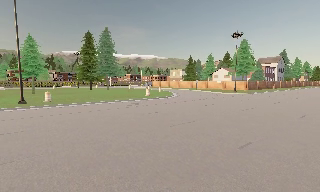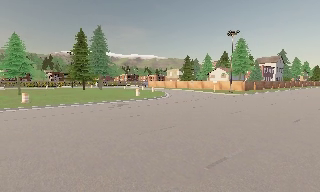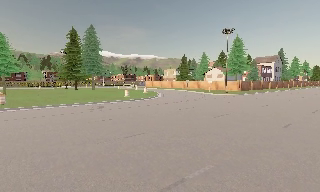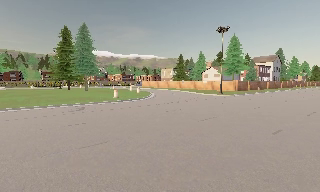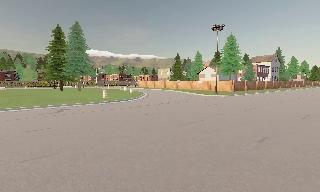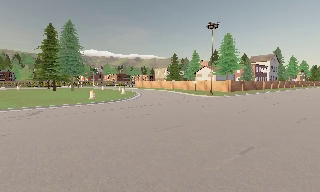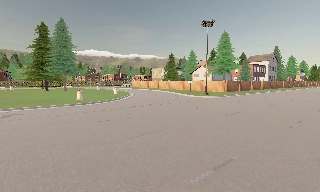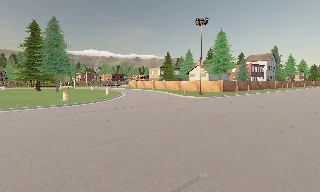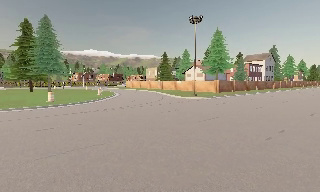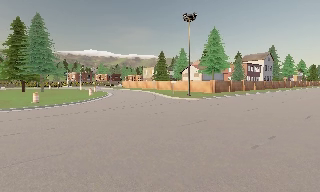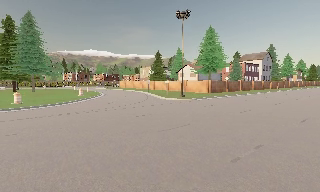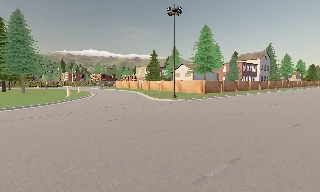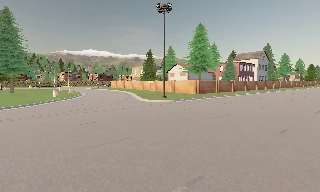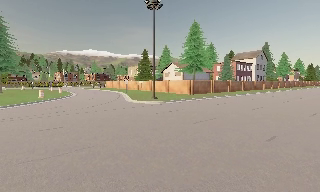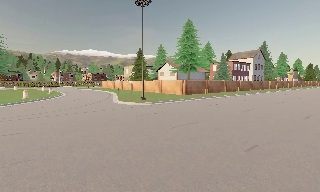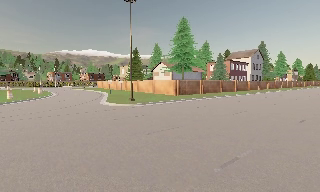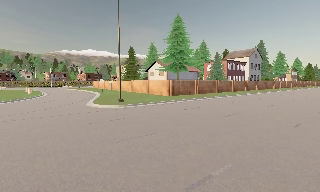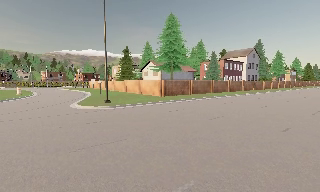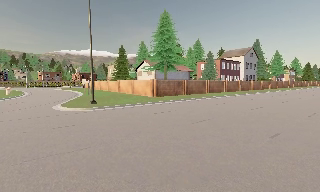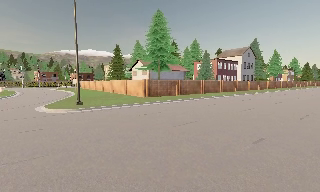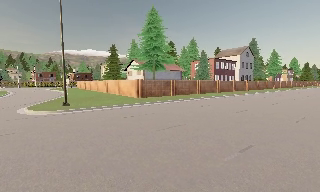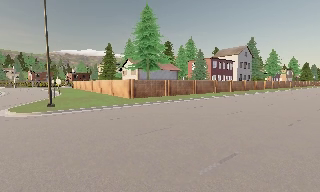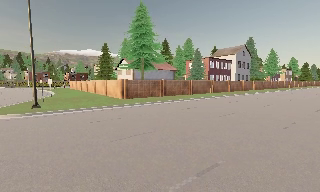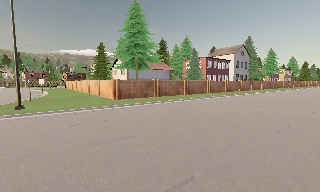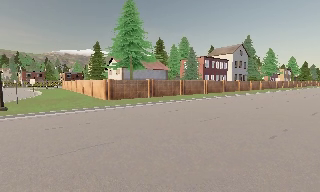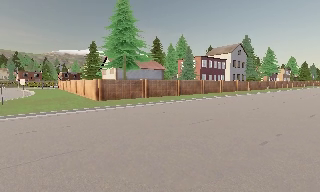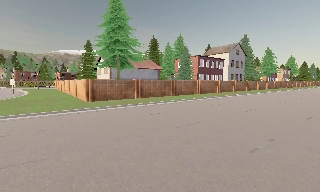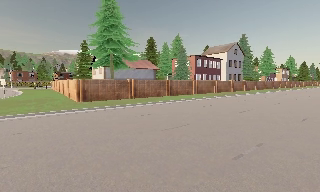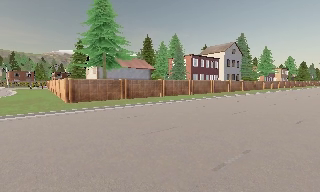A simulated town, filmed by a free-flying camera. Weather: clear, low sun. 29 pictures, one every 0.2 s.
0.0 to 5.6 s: The camera travels to its right and forward, about 40 m, so close, fixed things drift to the left.
The film runs forward here.
